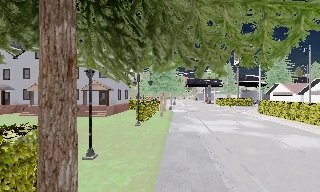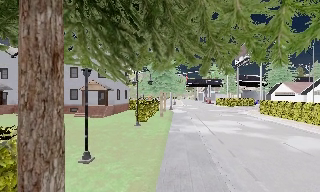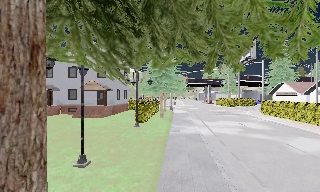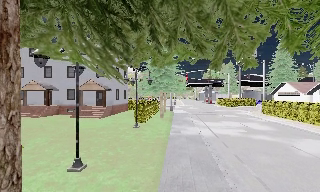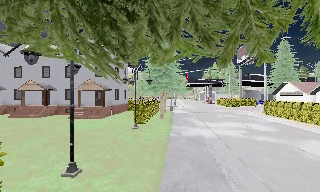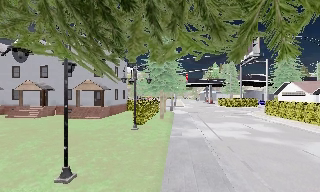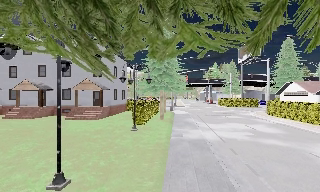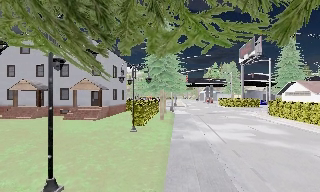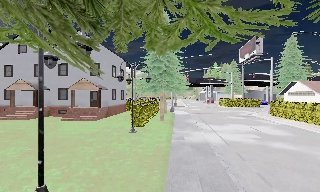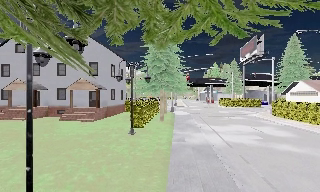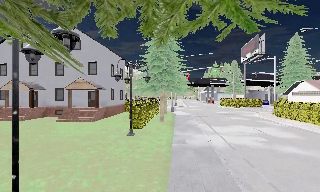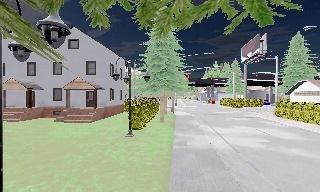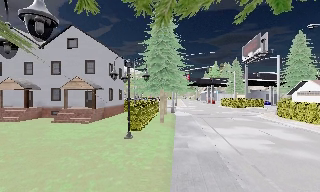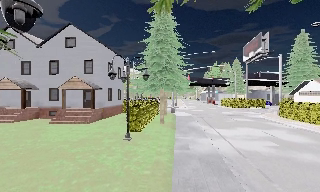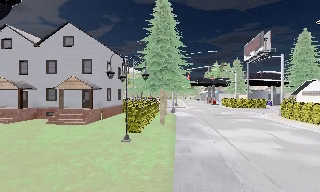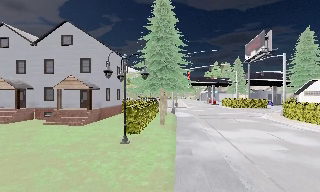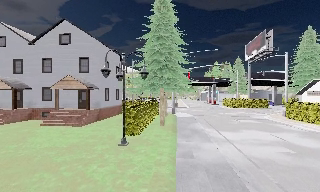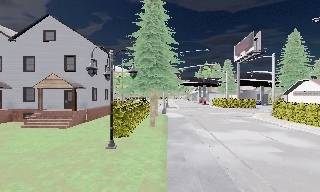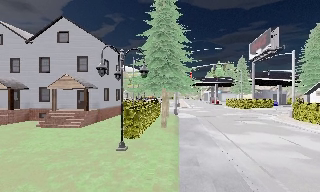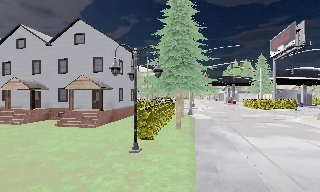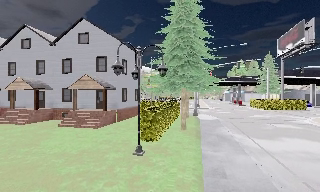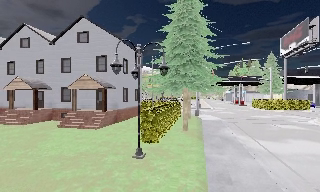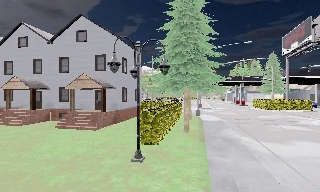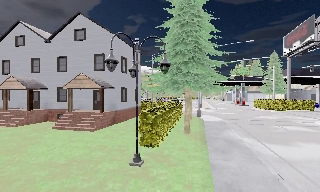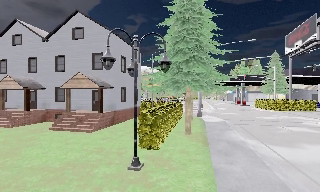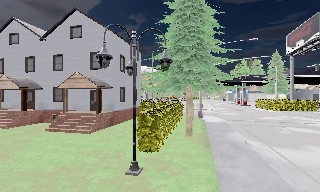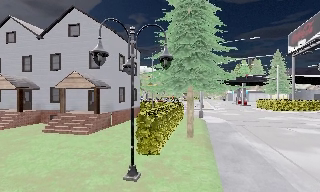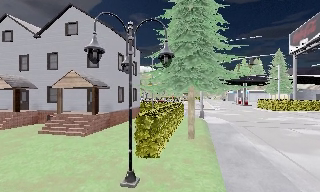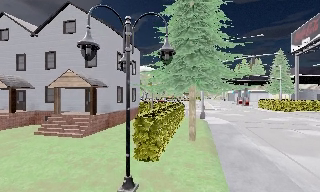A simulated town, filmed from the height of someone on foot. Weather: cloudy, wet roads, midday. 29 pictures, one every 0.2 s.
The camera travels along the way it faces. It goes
forward.
0.0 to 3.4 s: The camera travels forward, about 6 m, so what stands in front looms larger.
3.4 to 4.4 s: The camera swings to its left by about 10 degrees, and the scene slides to the right. It travels forward, about 1.5 m, so what stands in front looms larger.
4.4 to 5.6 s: The camera travels forward, about 2 m, so what stands in front looms larger.
The film runs forward here.
